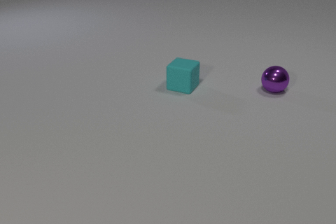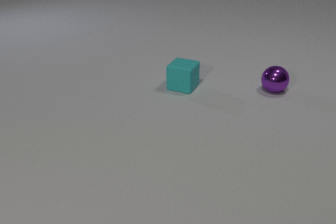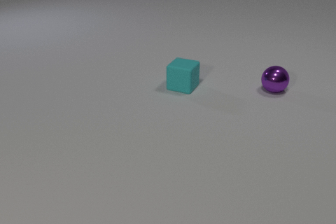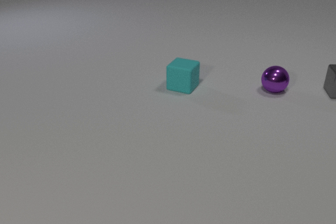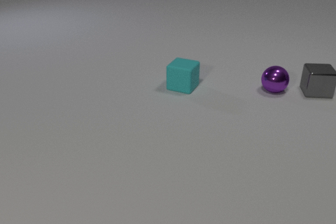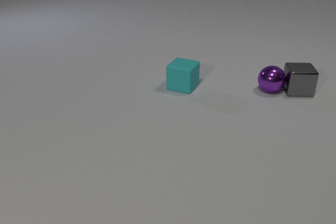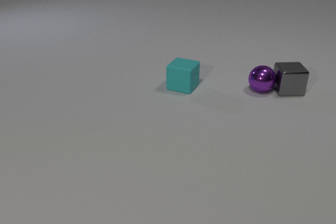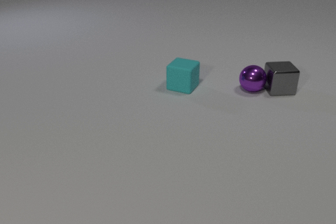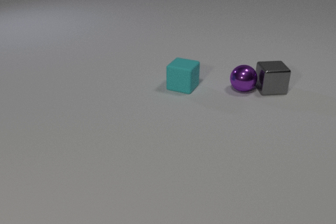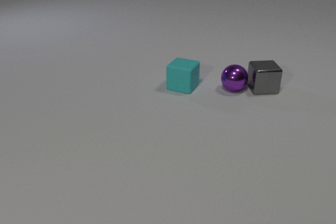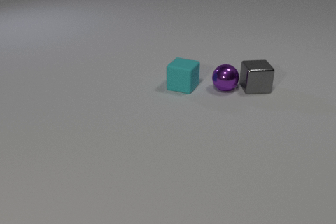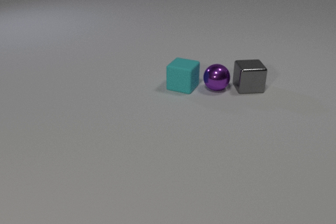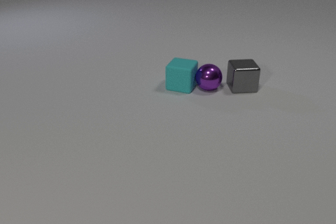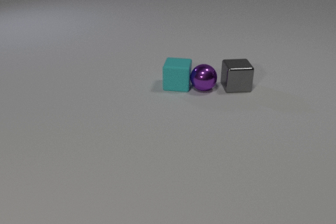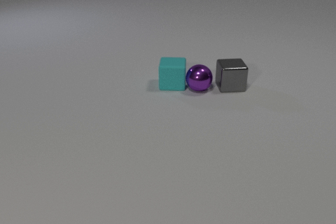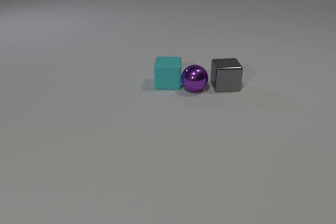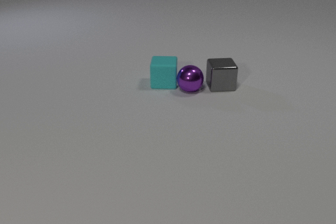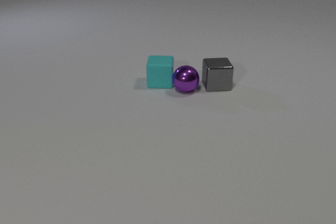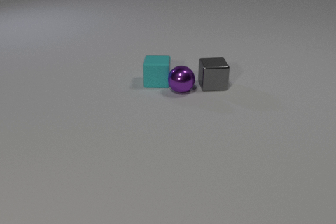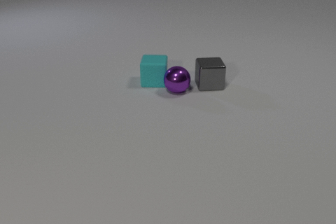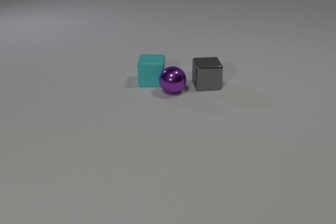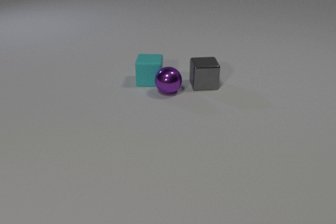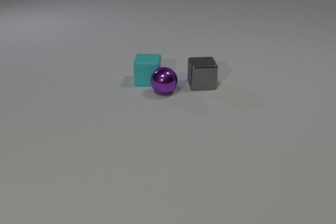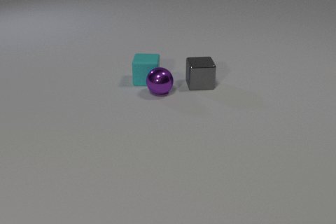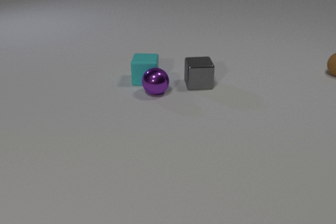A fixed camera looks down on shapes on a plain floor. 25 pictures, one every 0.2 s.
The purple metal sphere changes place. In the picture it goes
to the left.
The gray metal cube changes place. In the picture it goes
to the left.
0.0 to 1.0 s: The gray metal cube comes in at the right edge, slides to the left. The gray metal cube and the purple metal sphere collide.
1.0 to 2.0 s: The gray metal cube slides to the left. The purple metal sphere rolls to the left.
2.0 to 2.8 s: The gray metal cube slides to the left. The purple metal sphere rolls to the left. The cyan rubber cube slides to the left, spins counterclockwise seen from above by about 15 degrees, its near face sliding to the right. The purple metal sphere and the cyan rubber cube collide.
2.8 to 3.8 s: The gray metal cube slides to the left. The purple metal sphere rolls to the left. The cyan rubber cube slides to the left.
3.8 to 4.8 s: The gray metal cube slides to the left. The purple metal sphere rolls to the left. The cyan rubber cube slides to the left. The brown rubber sphere comes in at the right edge, rolls to the left and toward the camera.
What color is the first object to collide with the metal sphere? gray.
Are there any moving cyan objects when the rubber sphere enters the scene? yes.
How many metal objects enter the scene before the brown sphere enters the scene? 1.
